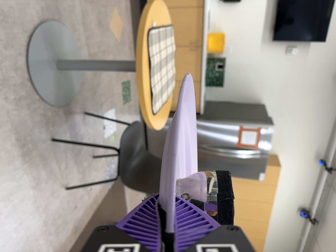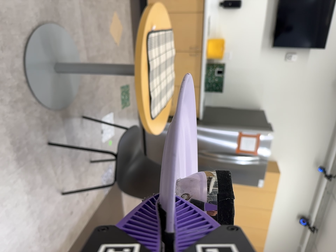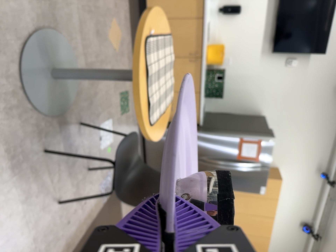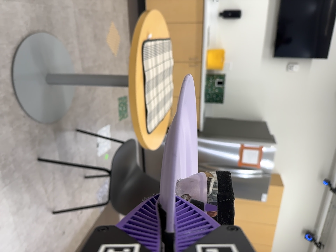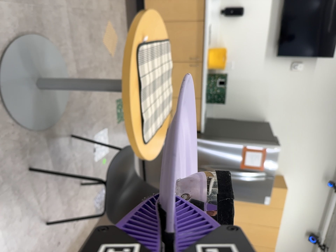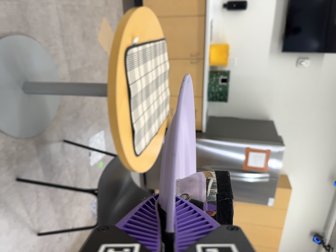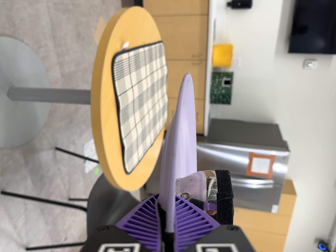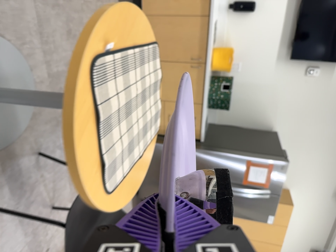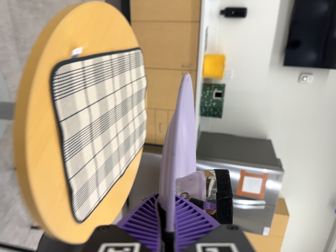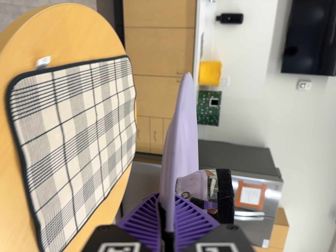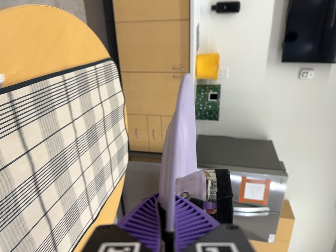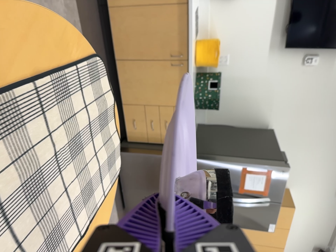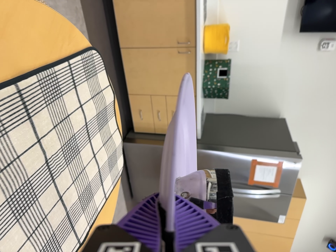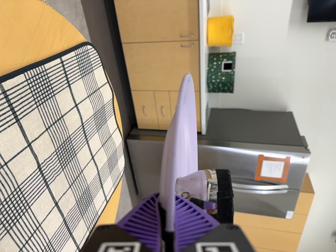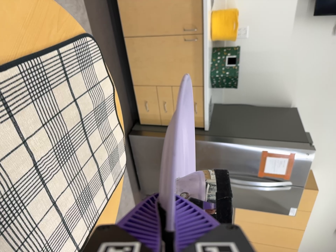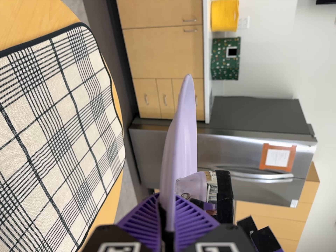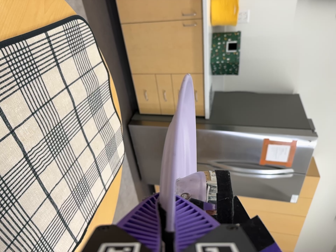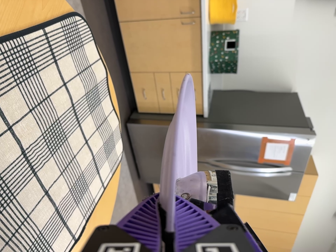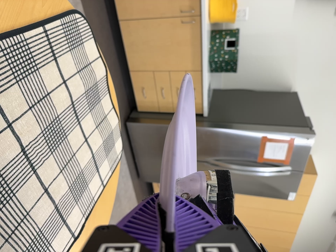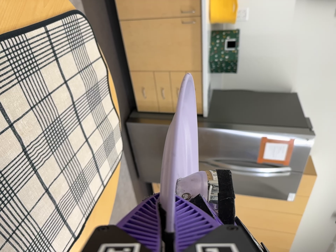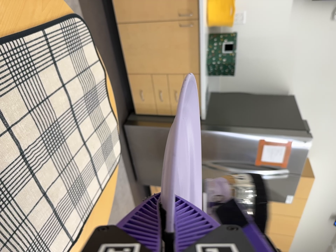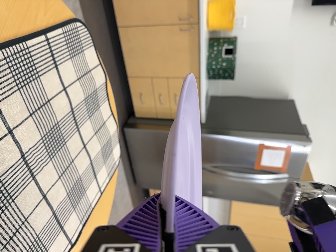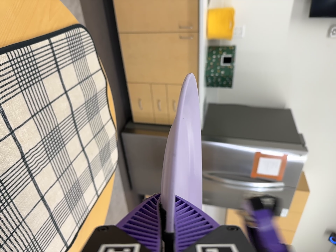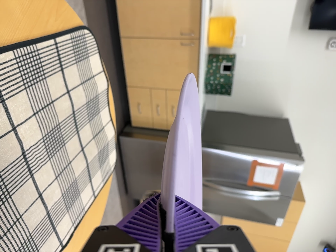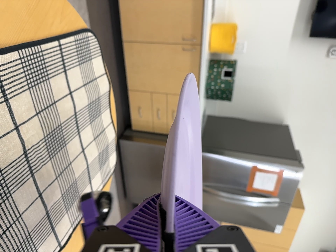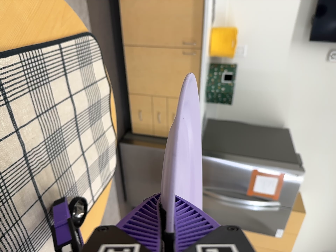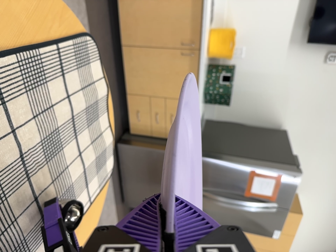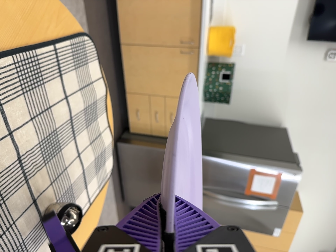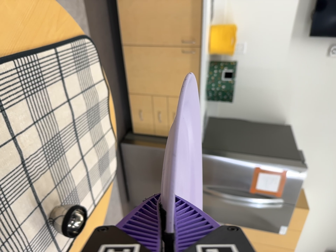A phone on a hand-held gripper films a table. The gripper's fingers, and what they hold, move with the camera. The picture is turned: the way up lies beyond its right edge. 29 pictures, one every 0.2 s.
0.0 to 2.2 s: The camera travels forward and toward the top of its view, about 110 cm, so what stands in front looms larger.
2.2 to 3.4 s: The camera travels forward, about 16 cm, so what stands in front looms larger. Its aim tips toward the bottom of its view by about 10 degrees.
3.4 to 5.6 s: The camera shifts only a little, or ends up much as it began.
The film runs forward here.
